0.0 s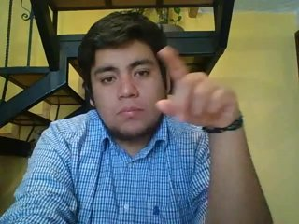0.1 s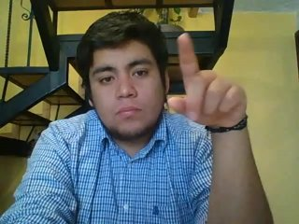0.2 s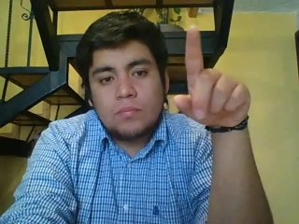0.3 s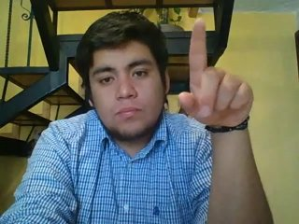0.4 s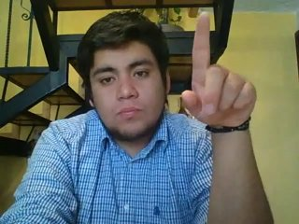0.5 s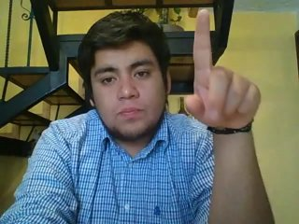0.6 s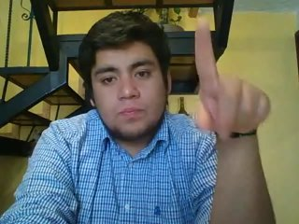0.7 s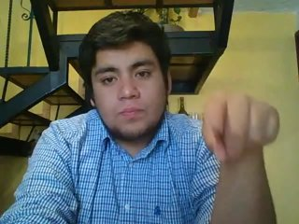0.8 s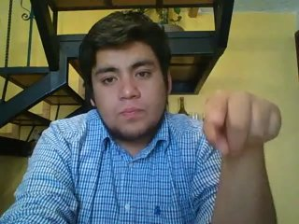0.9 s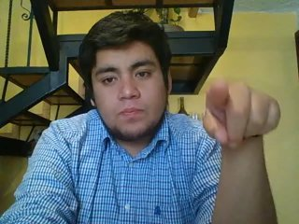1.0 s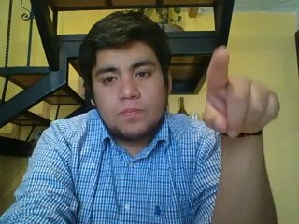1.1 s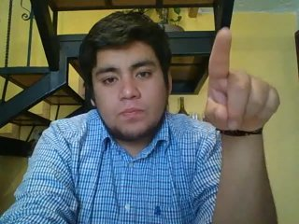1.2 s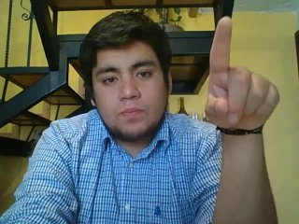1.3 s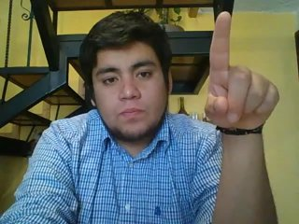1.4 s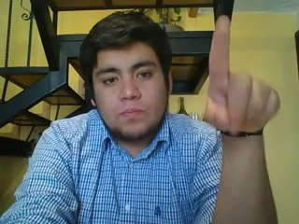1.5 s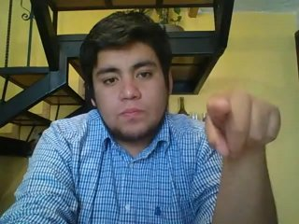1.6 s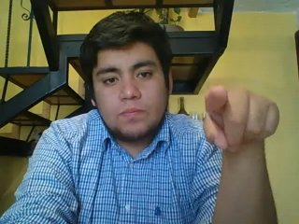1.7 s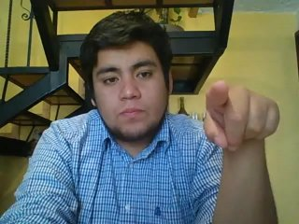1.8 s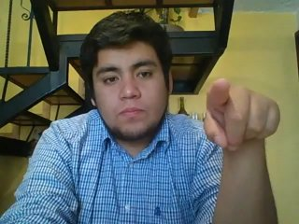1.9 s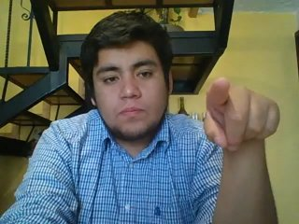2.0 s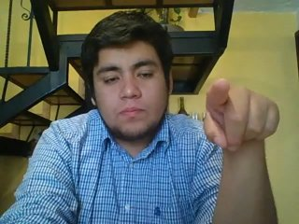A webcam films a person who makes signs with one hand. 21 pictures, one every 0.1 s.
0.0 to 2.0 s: Double click with one finger.
